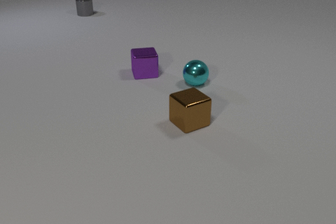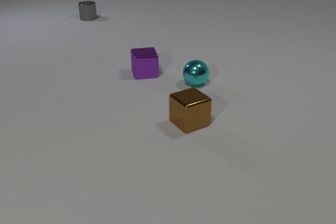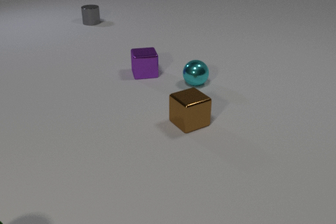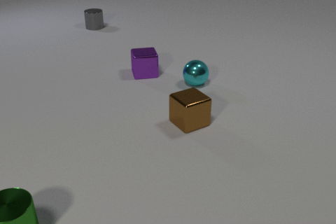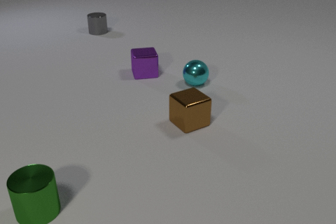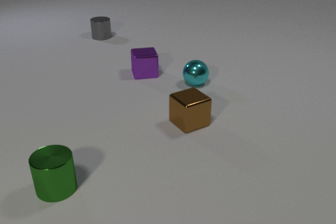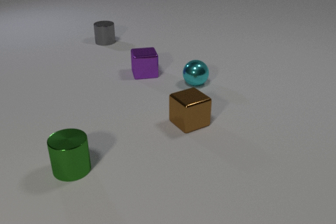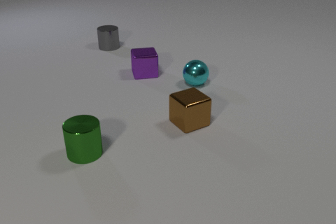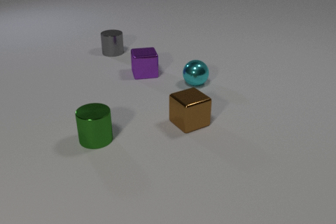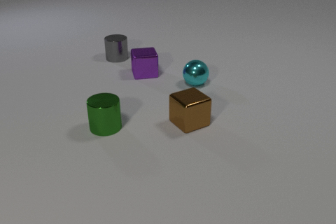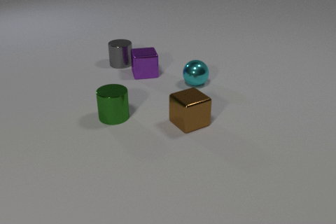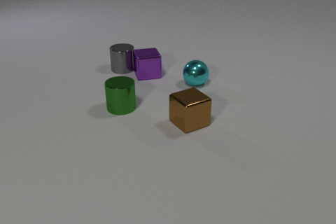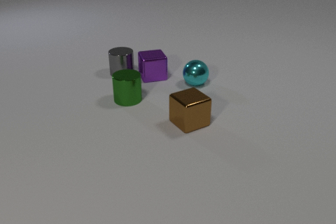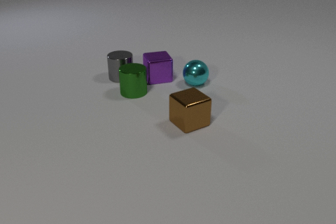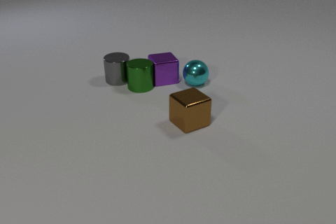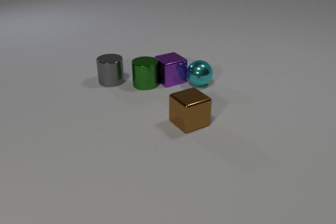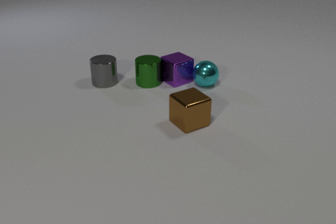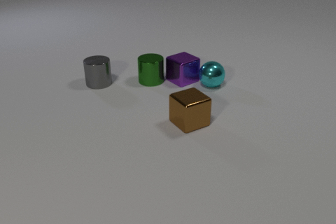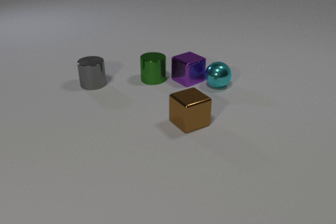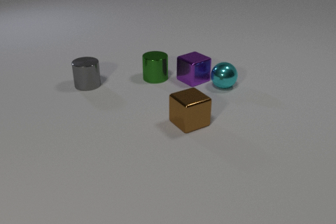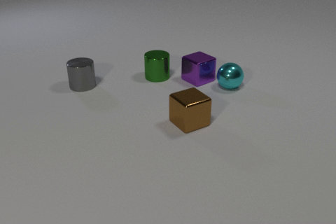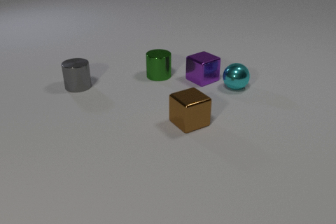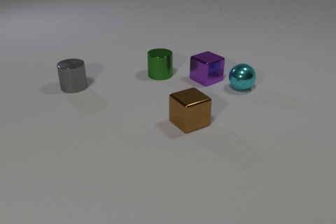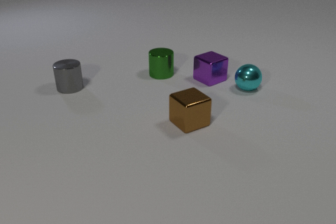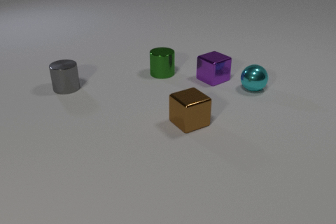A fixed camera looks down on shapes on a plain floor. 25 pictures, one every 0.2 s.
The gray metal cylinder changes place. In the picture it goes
toward the camera.
The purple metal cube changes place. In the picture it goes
to the right.
0.0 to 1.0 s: The green metal cylinder comes in at the bottom edge, slides away from the camera and to the right. The gray metal cylinder slides toward the camera.
1.0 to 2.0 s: The green metal cylinder slides away from the camera and to the right. The gray metal cylinder slides toward the camera.
2.0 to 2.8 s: The green metal cylinder slides away from the camera and to the right. The gray metal cylinder slides toward the camera. The purple metal cube slides to the right and toward the camera. The gray metal cylinder and the purple metal cube collide. The green metal cylinder and the gray metal cylinder collide. The green metal cylinder and the purple metal cube collide.
2.8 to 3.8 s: The green metal cylinder slides away from the camera and to the right. The gray metal cylinder slides to the left. The purple metal cube slides to the right. The cyan metal sphere rolls to the right. The purple metal cube and the cyan metal sphere collide.
3.8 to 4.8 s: The green metal cylinder slides away from the camera and to the right. The gray metal cylinder slides to the left. The purple metal cube slides to the right. The cyan metal sphere rolls to the right.
What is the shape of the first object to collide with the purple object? cylinder.
What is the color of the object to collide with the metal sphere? purple.
What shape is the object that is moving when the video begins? cylinder.
